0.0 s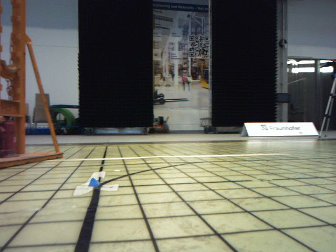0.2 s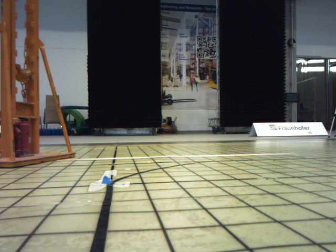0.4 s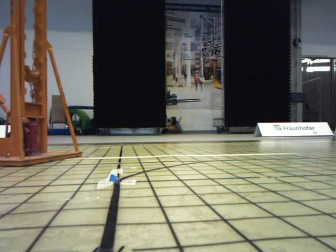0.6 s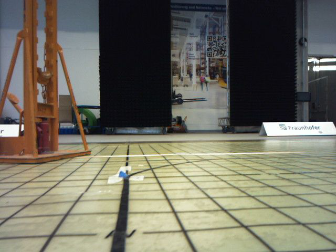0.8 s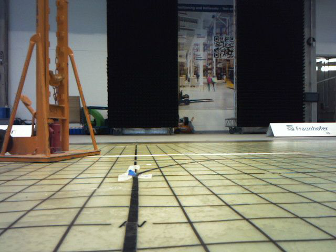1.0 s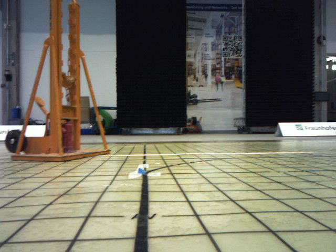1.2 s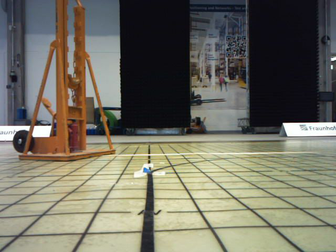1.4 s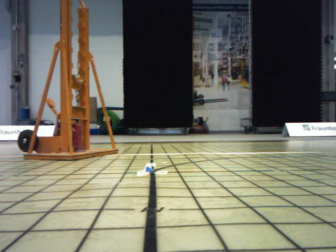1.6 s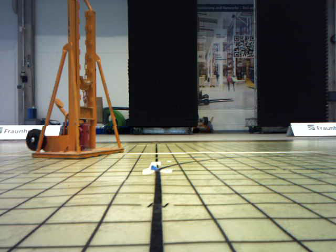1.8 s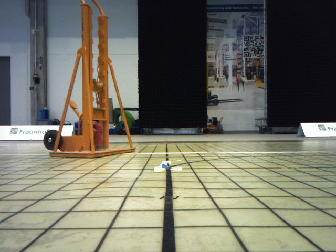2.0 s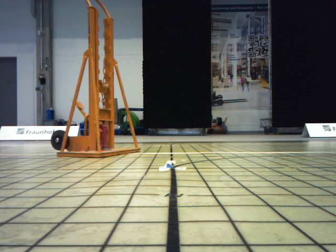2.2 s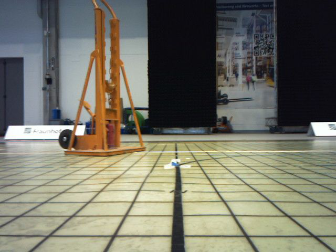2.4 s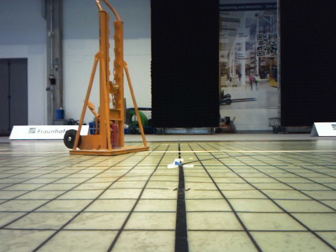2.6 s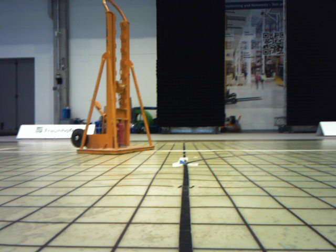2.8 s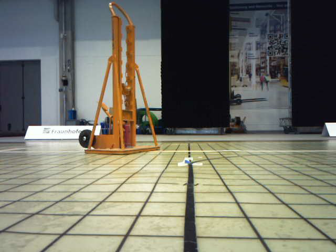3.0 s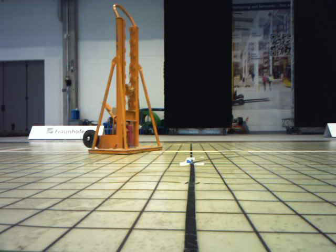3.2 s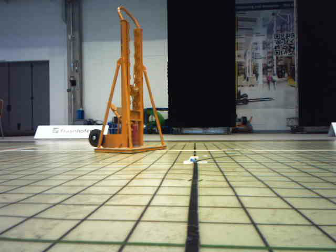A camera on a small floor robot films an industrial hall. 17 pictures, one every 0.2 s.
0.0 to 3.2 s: The camera pans to its left, which is counterclockwise from overhead, by about 20 degrees. It travels backward, about 0.6 m, so what stands in front gets smaller.
The film runs backward here.
